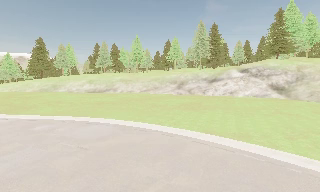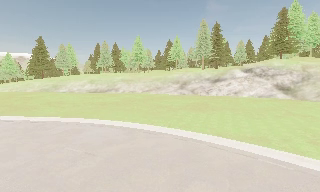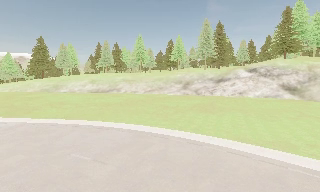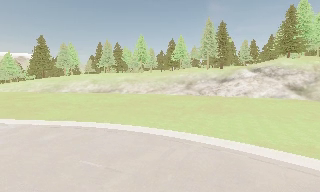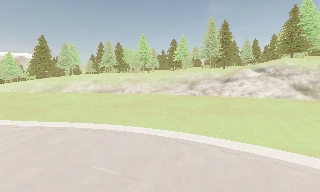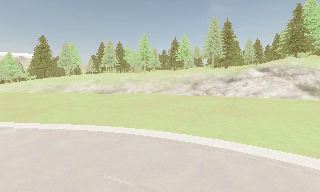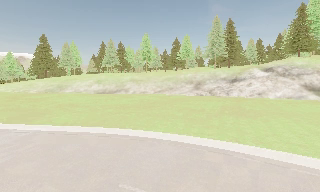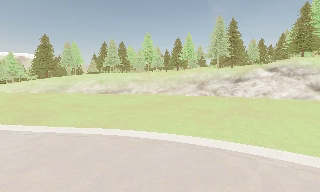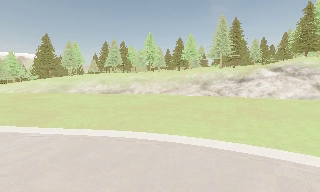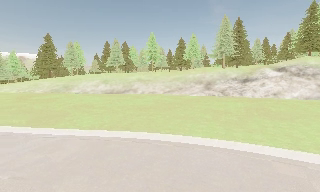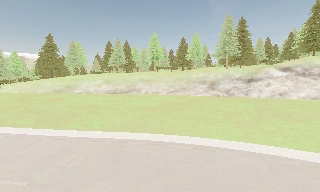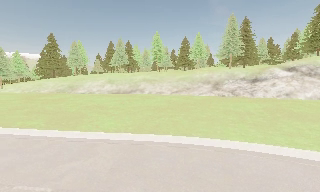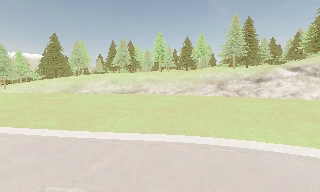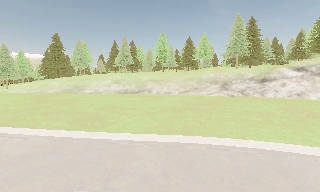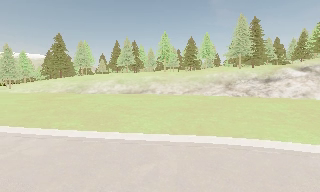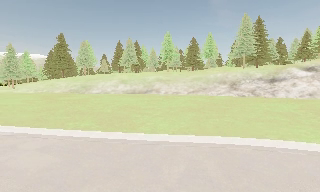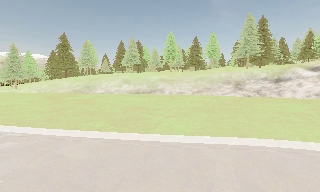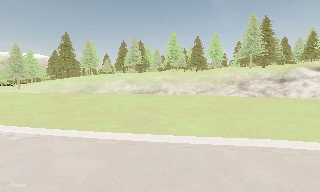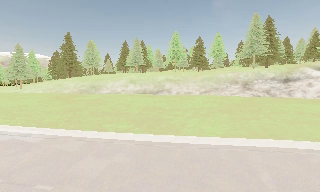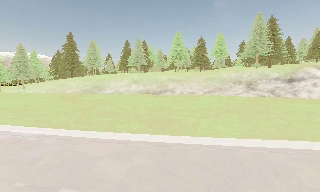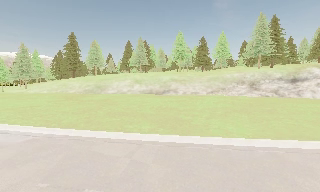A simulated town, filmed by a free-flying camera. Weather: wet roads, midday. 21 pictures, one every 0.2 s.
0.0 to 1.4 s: The camera travels to its left and forward, about 6 m, so close, fixed things drift to the right.
1.4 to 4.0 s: The camera travels to its left, about 11 m, so close, fixed things drift to the right.
The film runs forward here.
